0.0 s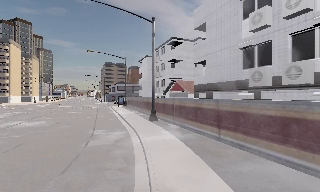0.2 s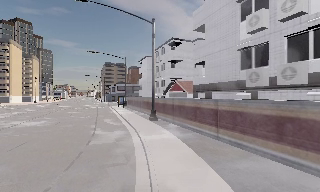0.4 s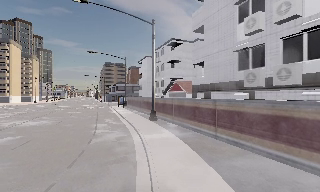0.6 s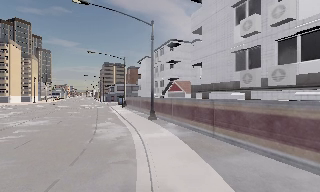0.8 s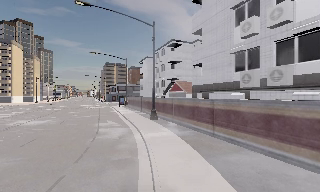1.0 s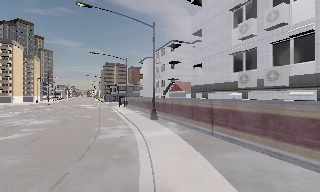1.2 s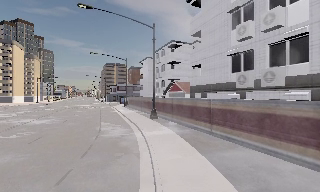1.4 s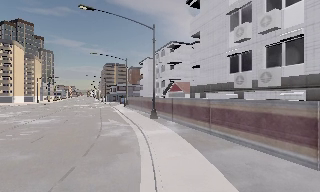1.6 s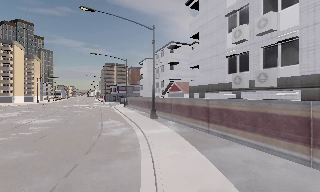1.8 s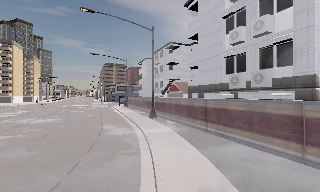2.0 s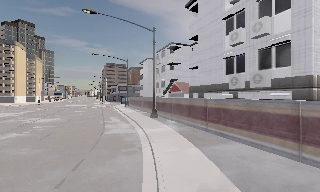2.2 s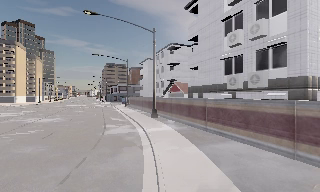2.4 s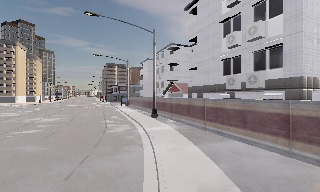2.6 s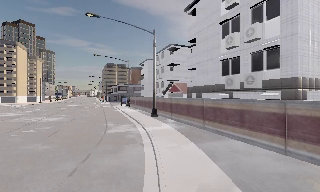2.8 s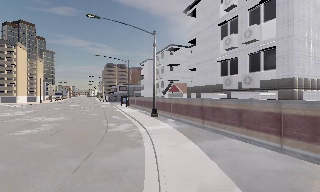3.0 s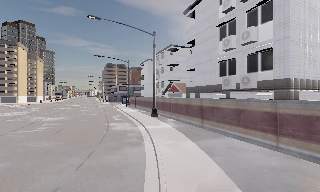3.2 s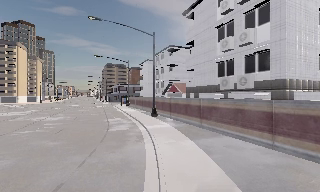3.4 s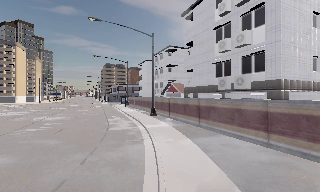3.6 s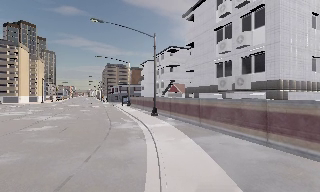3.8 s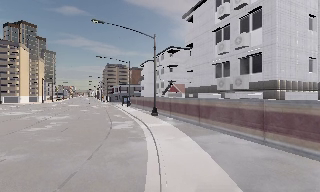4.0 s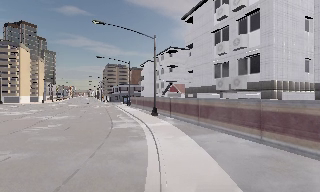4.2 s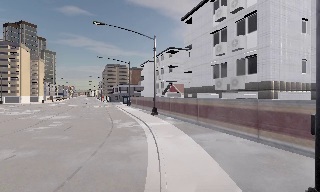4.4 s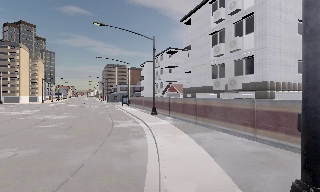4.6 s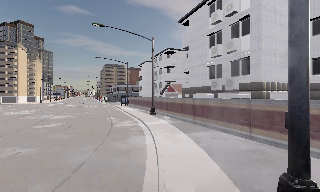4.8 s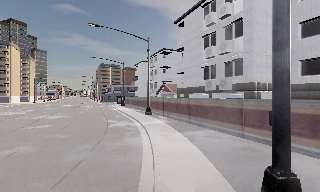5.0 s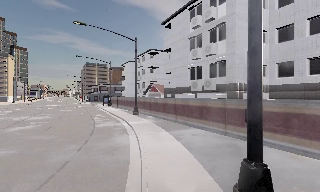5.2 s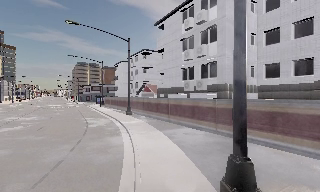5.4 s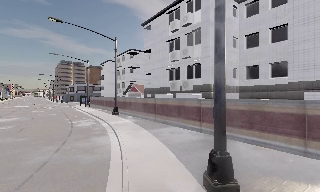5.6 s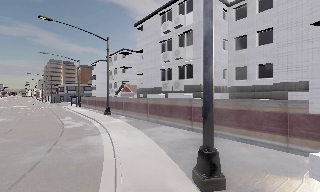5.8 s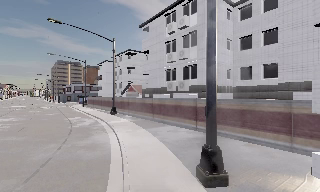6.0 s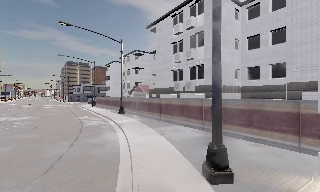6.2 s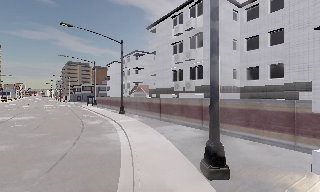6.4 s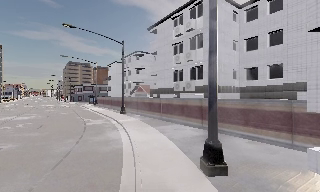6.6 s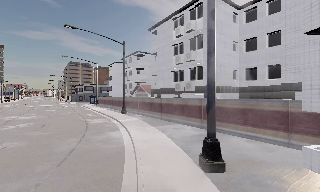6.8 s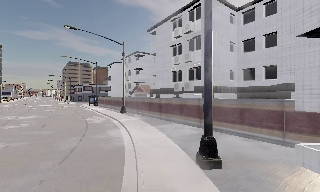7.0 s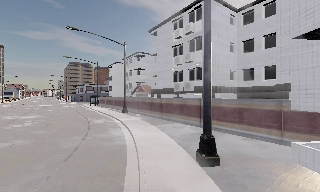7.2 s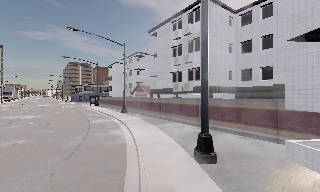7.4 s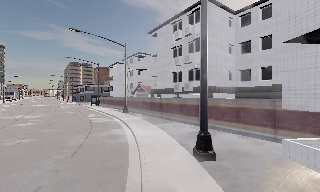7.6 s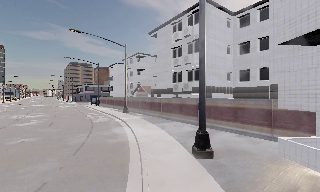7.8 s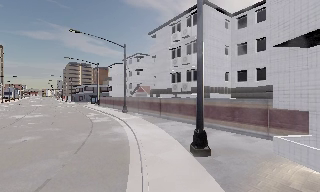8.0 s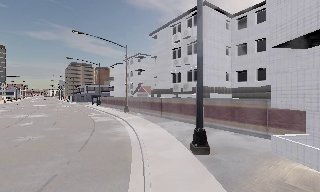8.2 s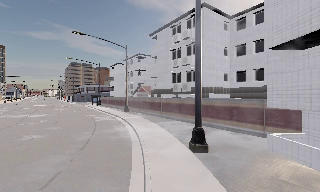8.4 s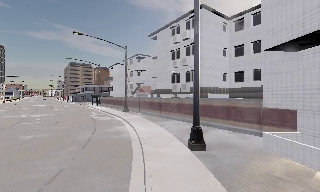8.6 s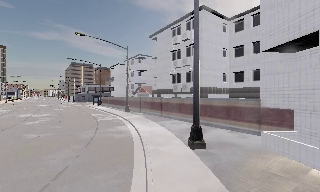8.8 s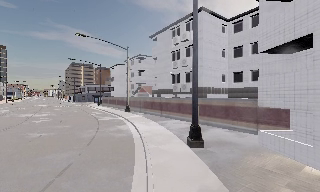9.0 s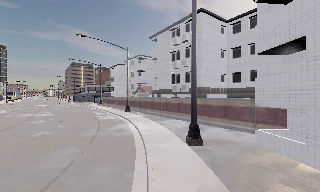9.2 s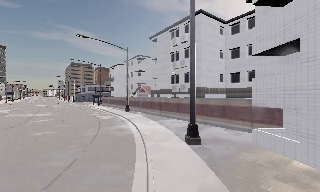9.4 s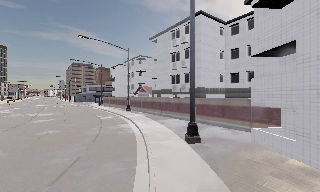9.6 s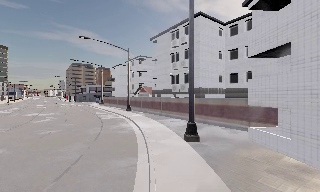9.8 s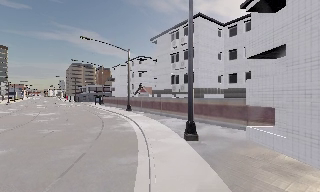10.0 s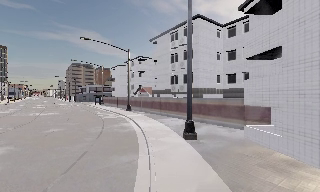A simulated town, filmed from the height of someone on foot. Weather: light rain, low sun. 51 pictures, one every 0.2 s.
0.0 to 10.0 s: The camera pans to its right, which is clockwise from overhead, by about 10 degrees. It travels backward, about 12 m, so what stands in front gets smaller.
The film runs backward here.
